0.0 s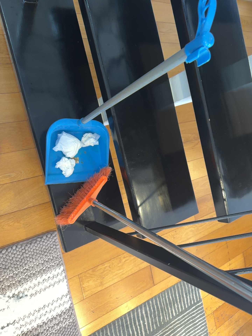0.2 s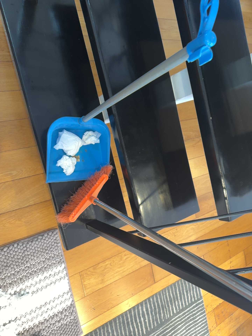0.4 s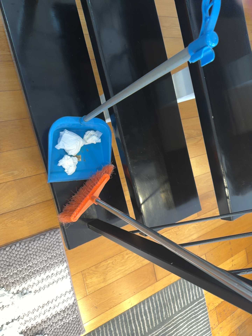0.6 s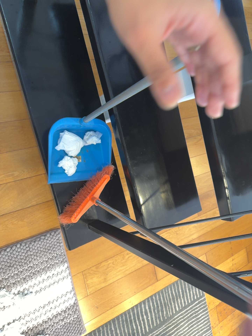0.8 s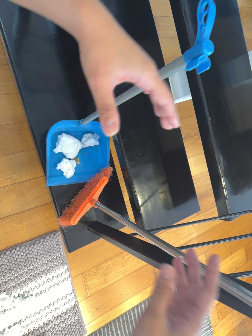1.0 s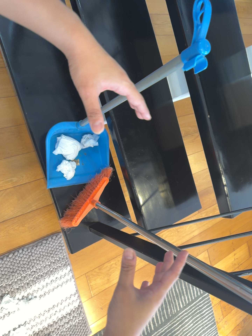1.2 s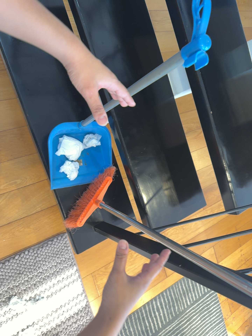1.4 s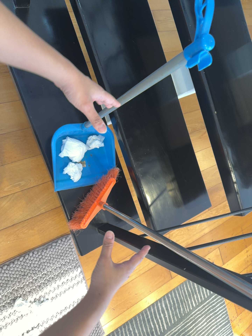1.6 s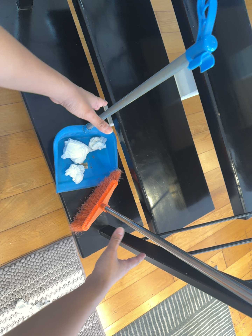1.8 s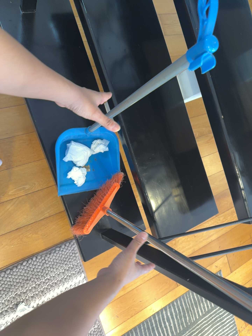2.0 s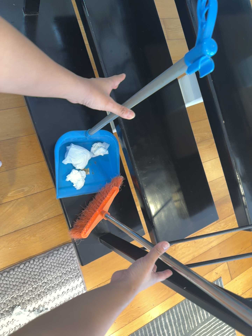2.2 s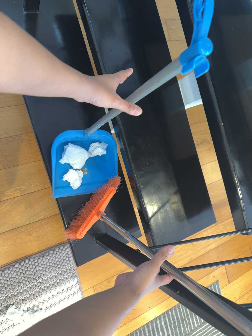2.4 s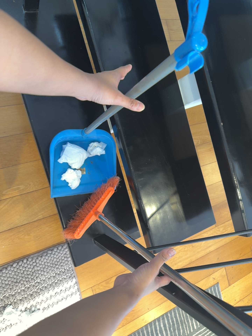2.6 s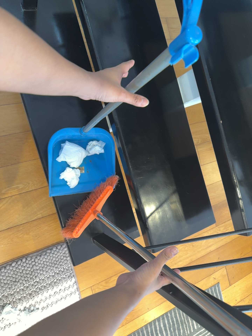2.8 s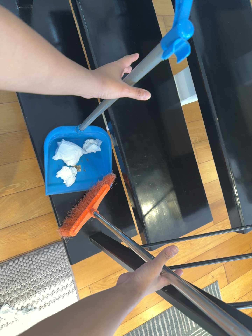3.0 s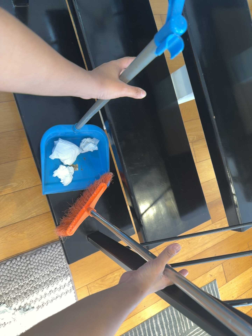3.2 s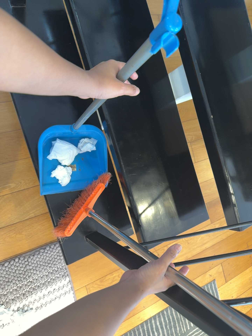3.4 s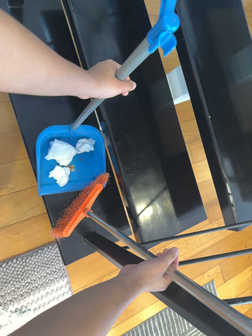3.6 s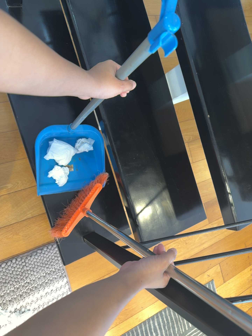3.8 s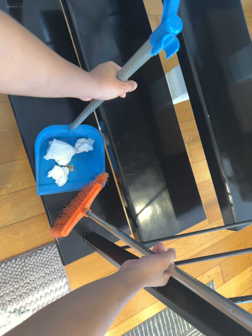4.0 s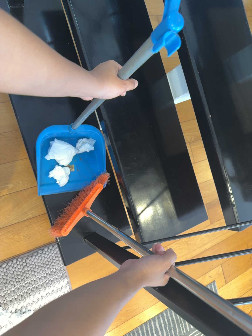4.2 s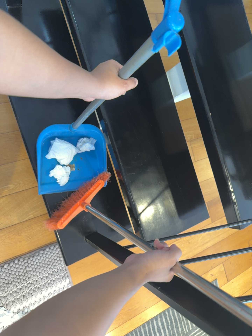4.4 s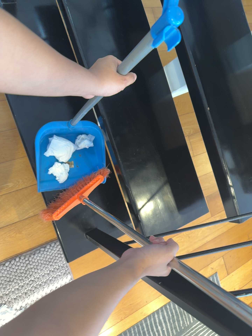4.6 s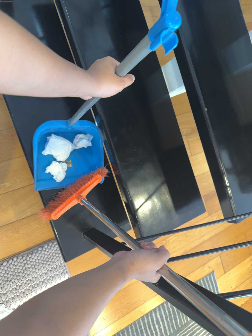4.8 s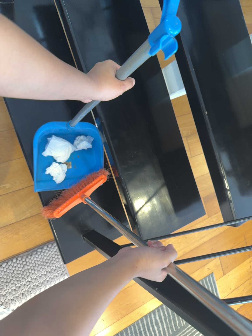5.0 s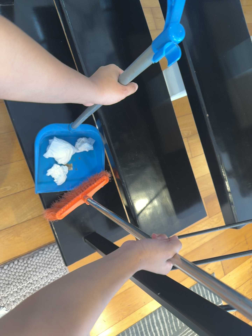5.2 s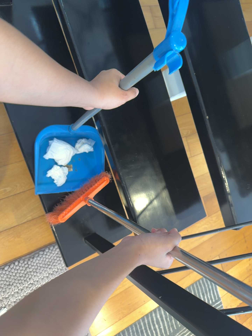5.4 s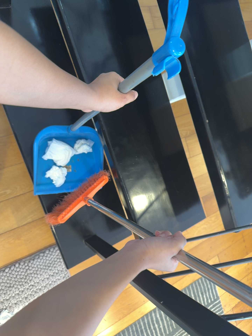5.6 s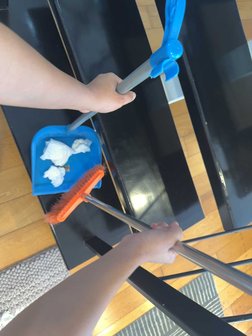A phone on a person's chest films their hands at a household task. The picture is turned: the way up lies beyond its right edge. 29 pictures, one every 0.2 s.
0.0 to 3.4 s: The camera travels to its right and forward, about 10 cm.
3.4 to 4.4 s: The camera keeps its place and its aim.
4.4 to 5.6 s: The camera travels toward the top of its view, about 8 cm, so close, fixed things drift downward.
The film runs backward here.
